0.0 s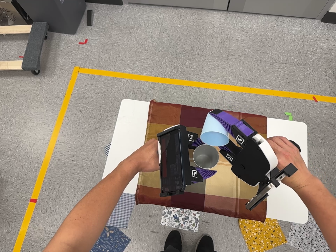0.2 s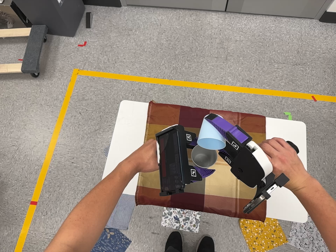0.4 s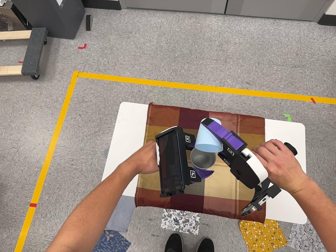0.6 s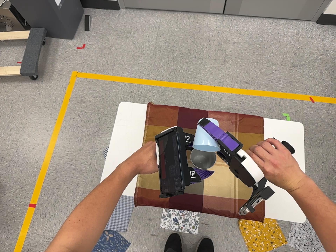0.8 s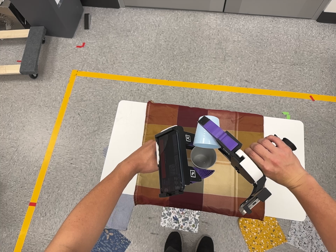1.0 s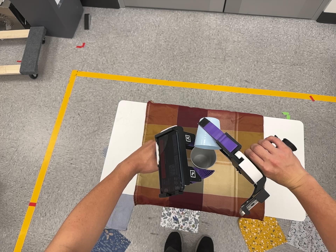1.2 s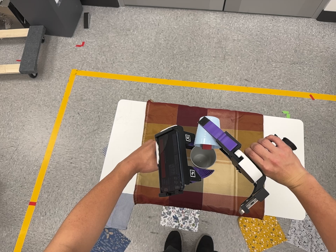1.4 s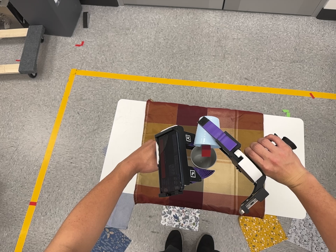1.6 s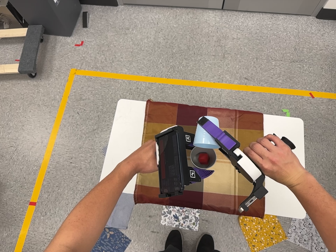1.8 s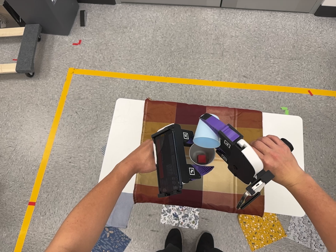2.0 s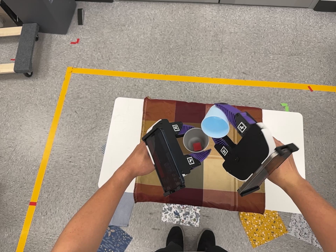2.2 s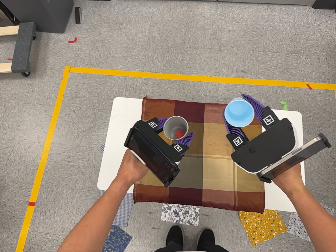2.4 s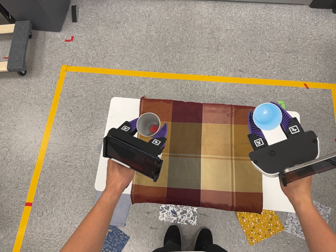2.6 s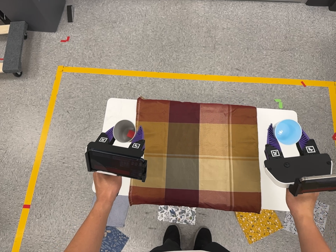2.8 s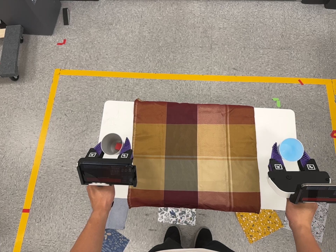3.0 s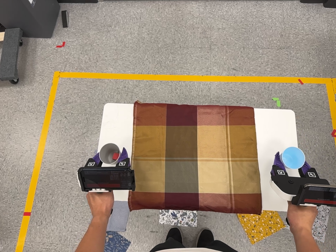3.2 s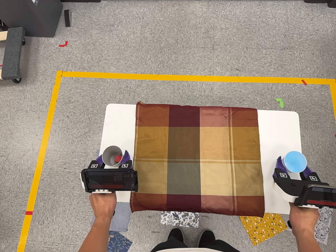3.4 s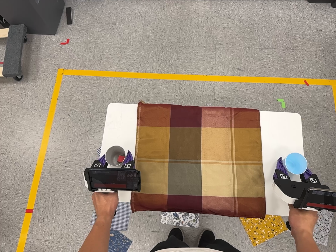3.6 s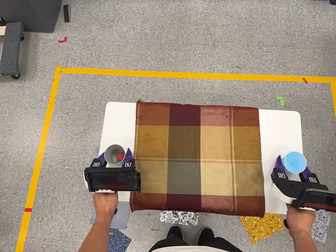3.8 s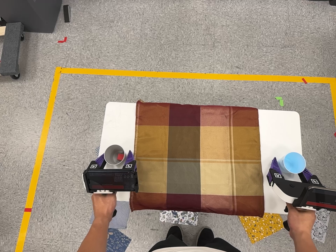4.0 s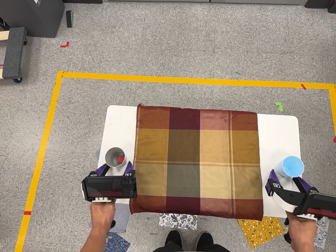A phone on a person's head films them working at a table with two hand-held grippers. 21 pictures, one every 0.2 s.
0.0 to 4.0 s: The camera travels toward the top of its view, about 5 cm, so close, fixed things drift downward.
The film runs forward here.
